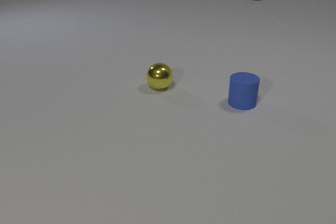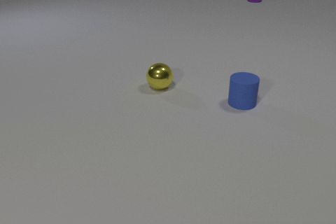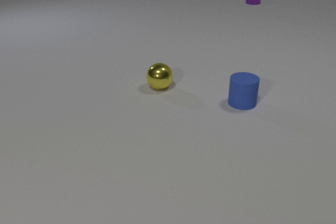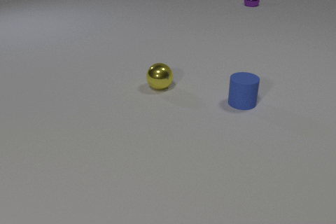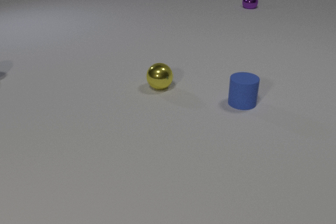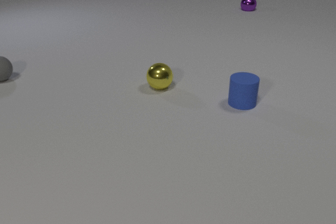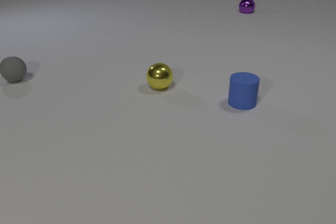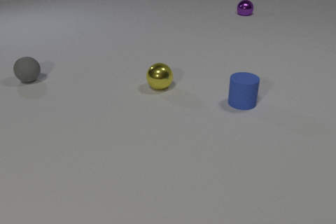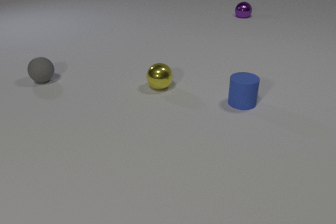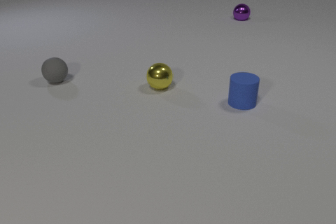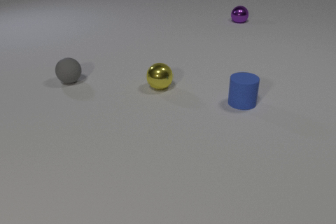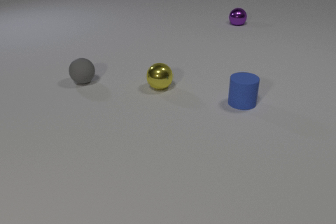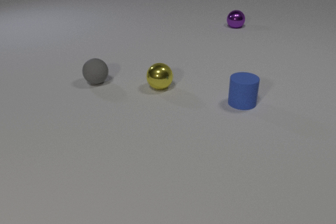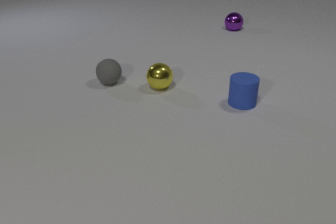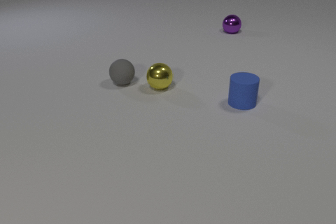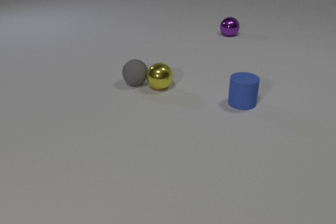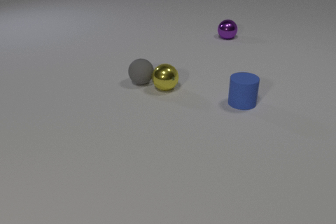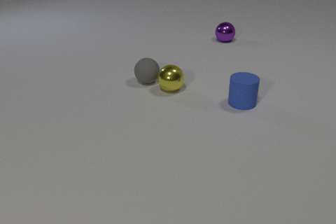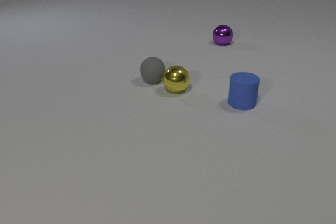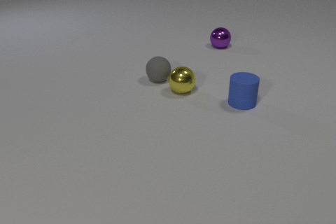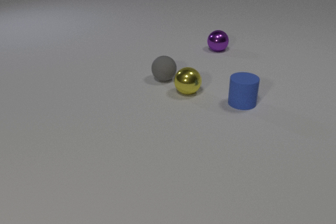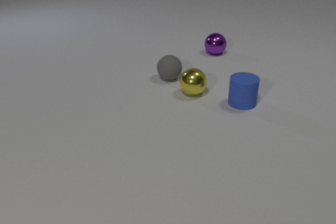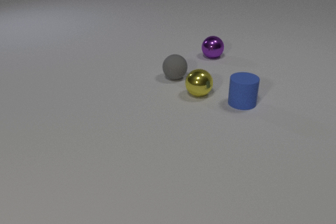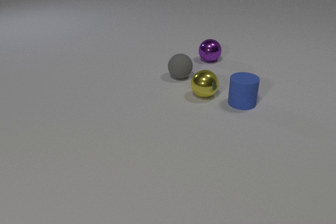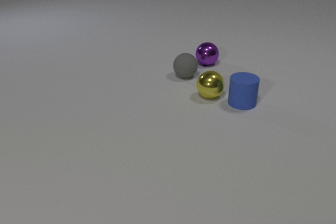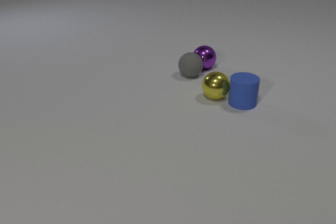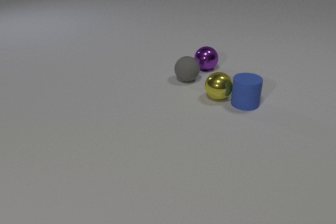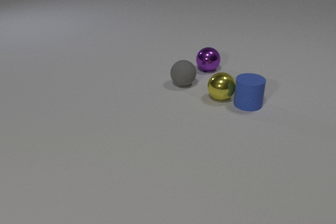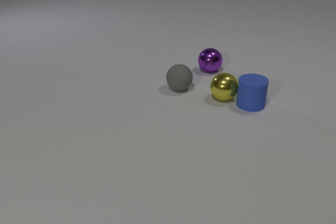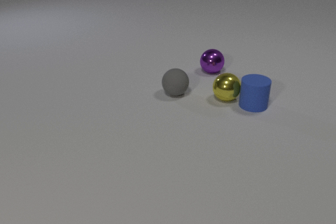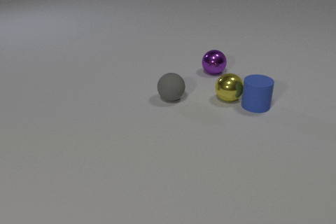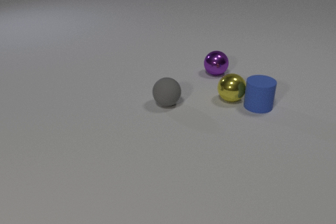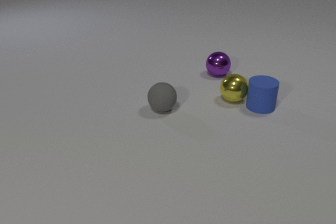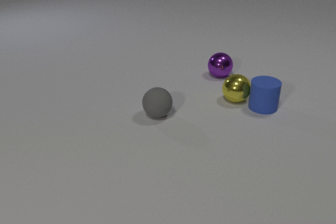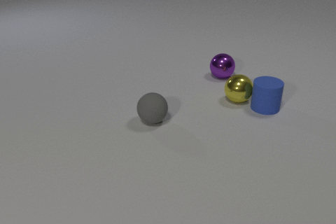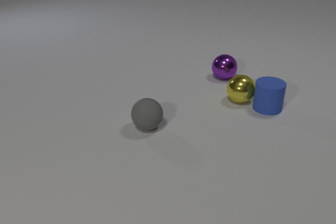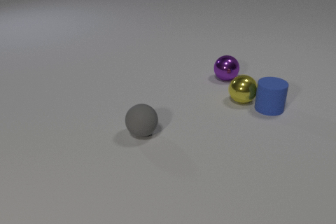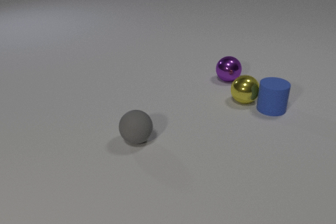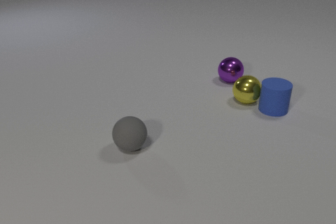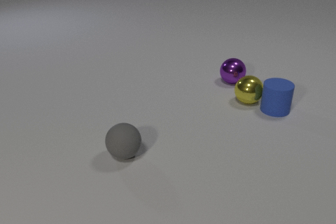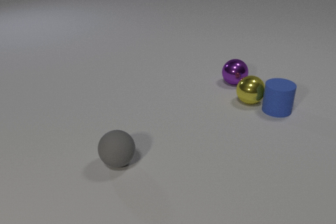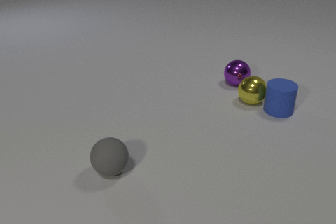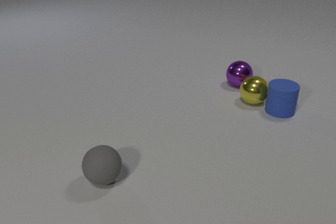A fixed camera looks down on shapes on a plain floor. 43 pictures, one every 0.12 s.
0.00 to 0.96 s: The gray rubber sphere comes in at the left edge, rolls to the right and toward the camera. The purple metal sphere rolls toward the camera.
0.96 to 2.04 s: The gray rubber sphere rolls to the right. The yellow metal sphere rolls to the right. The purple metal sphere rolls toward the camera. The gray rubber sphere and the yellow metal sphere collide.
2.04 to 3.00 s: The gray rubber sphere rolls to the right. The yellow metal sphere rolls to the right. The purple metal sphere rolls toward the camera. The yellow metal sphere and the blue rubber cylinder collide. The gray rubber sphere and the purple metal sphere collide.
3.00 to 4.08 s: The gray rubber sphere rolls toward the camera. The yellow metal sphere rolls to the right. The purple metal sphere rolls toward the camera and to the right. The blue rubber cylinder slides to the right.
4.08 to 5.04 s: The gray rubber sphere rolls toward the camera and to the left. The yellow metal sphere rolls to the right. The purple metal sphere rolls toward the camera and to the right. The blue rubber cylinder slides to the right.
What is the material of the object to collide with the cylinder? metal.
How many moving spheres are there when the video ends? 3.
What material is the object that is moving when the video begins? metal.
